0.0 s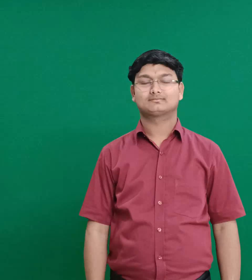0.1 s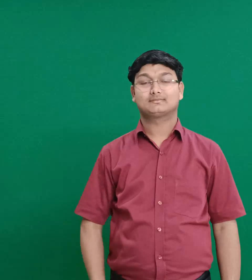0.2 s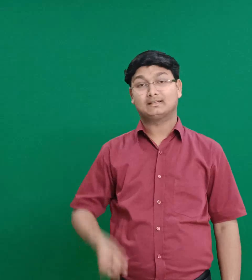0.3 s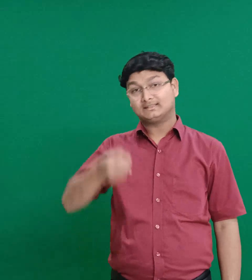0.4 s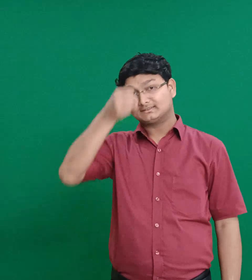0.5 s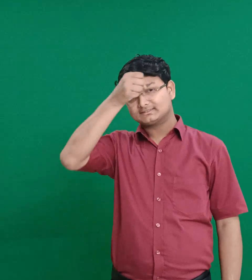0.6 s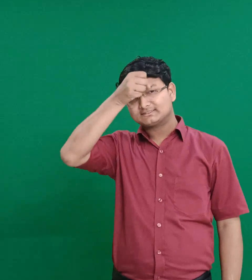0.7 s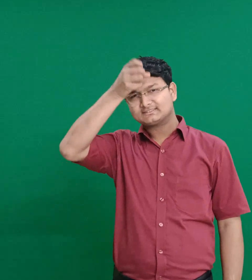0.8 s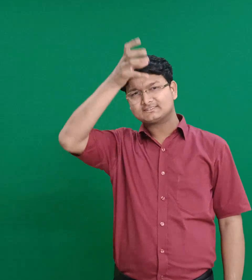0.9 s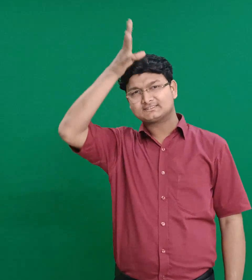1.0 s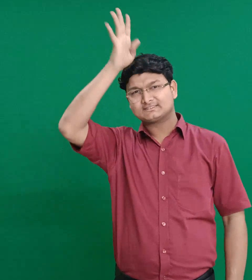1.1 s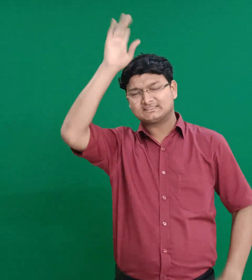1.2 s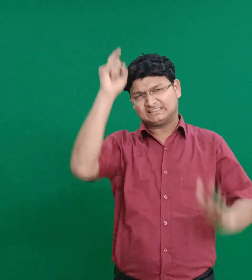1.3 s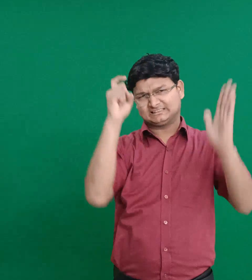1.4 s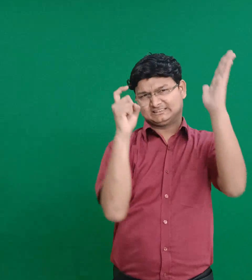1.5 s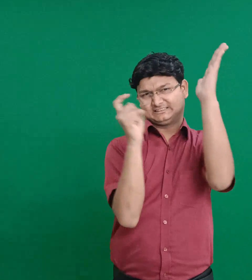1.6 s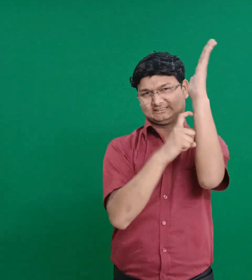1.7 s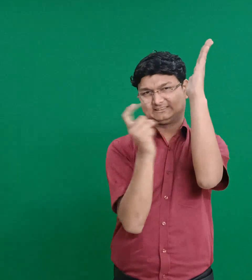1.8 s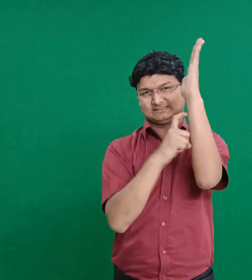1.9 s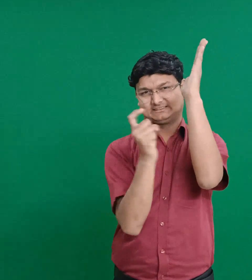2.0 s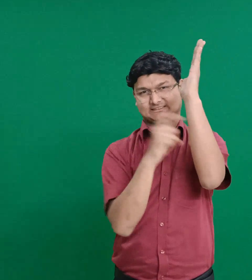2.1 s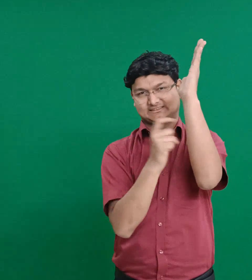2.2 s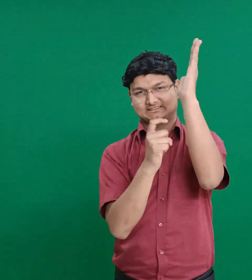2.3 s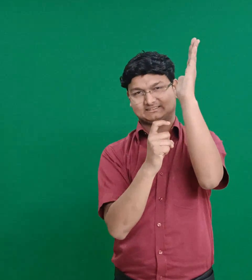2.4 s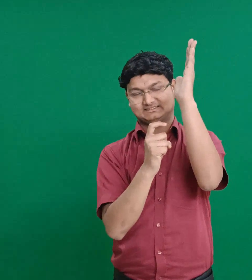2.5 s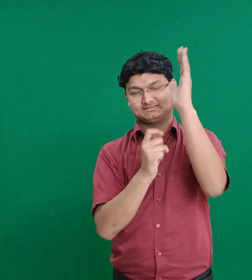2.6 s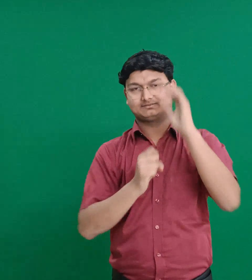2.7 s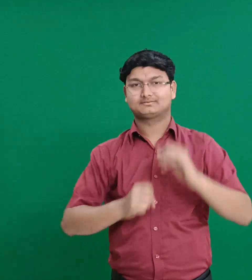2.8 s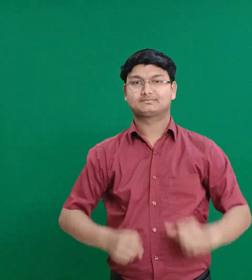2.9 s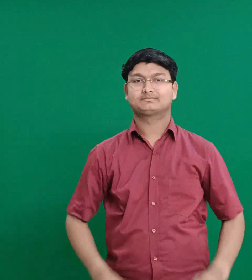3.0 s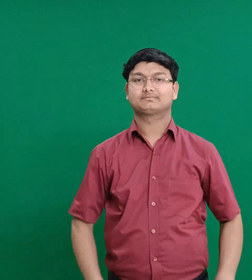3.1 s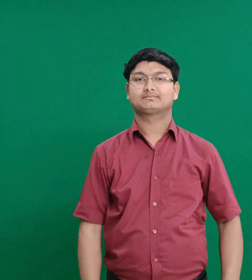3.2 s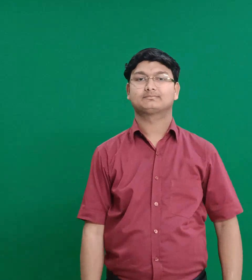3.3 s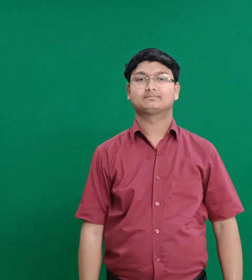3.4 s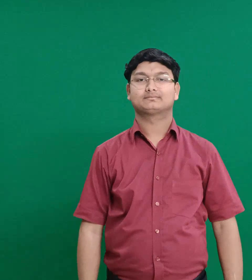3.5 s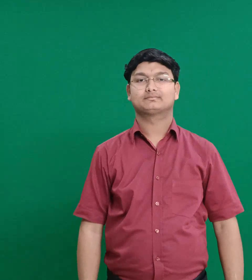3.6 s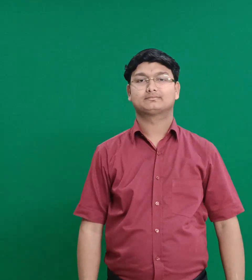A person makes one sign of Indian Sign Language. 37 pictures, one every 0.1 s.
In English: hoopoe
